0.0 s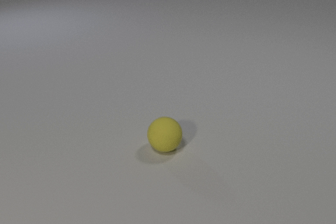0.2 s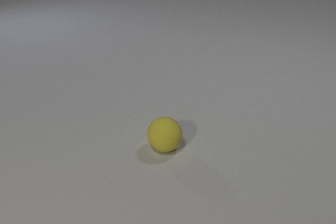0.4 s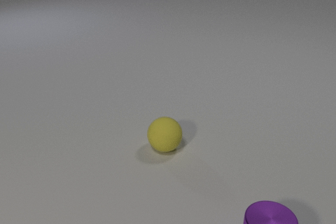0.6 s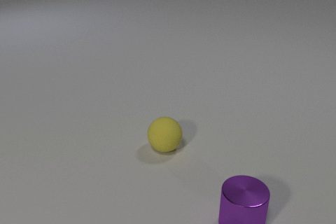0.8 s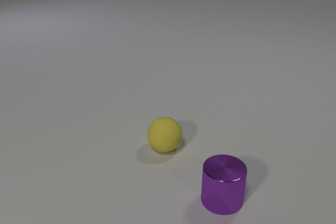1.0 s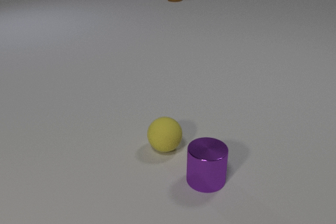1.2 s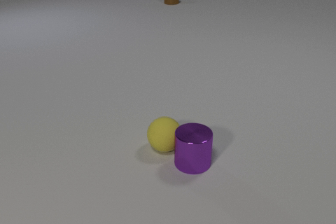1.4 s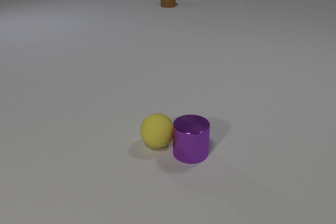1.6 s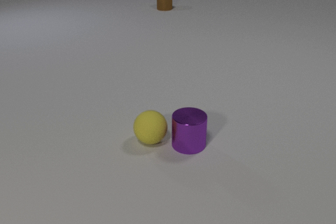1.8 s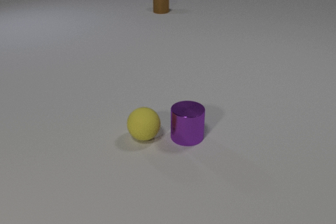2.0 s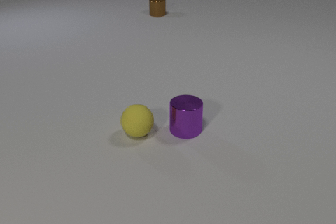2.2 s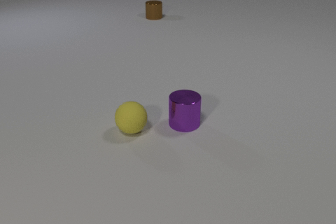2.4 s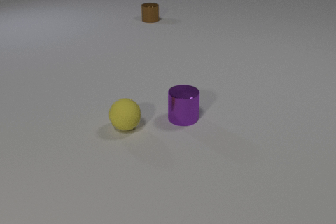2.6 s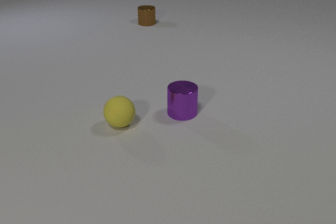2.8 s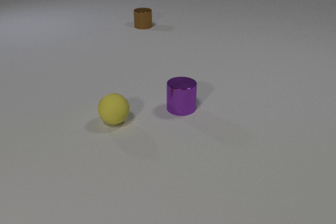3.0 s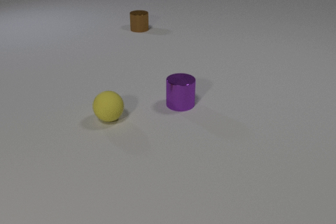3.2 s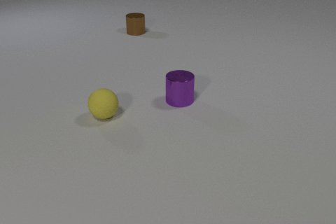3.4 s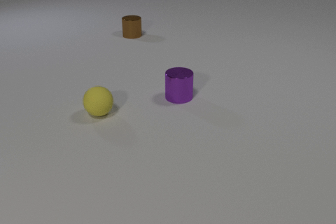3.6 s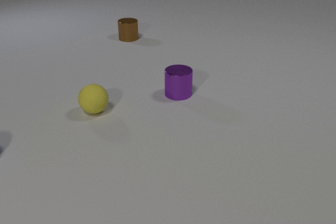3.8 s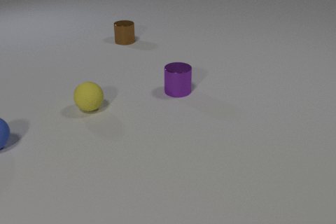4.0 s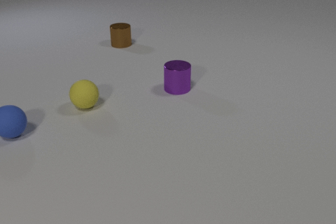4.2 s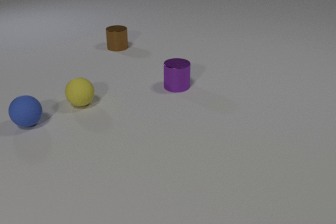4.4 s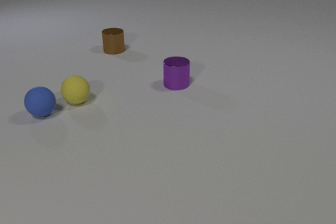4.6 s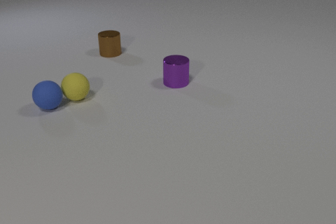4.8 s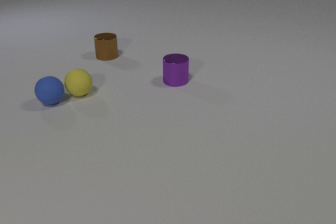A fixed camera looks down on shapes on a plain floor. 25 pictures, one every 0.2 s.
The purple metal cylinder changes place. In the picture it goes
away from the camera.
The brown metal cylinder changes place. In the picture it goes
toward the camera.
0.0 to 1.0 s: The purple metal cylinder comes in at the bottom edge, slides away from the camera and to the left. The brown metal cylinder comes in at the top edge, slides toward the camera.
1.0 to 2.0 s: The purple metal cylinder slides away from the camera. The yellow rubber sphere rolls to the left and away from the camera. The brown metal cylinder slides toward the camera. The purple metal cylinder and the yellow rubber sphere collide.
2.0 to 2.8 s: The purple metal cylinder slides away from the camera. The yellow rubber sphere rolls away from the camera and to the left. The brown metal cylinder slides toward the camera.
2.8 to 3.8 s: The purple metal cylinder slides away from the camera. The yellow rubber sphere rolls away from the camera and to the left. The blue rubber sphere comes in at the left edge, rolls to the right. The brown metal cylinder slides toward the camera and to the left.
3.8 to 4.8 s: The purple metal cylinder slides away from the camera. The yellow rubber sphere rolls away from the camera. The blue rubber sphere rolls away from the camera and to the right. The brown metal cylinder slides toward the camera and to the left. The yellow rubber sphere and the blue rubber sphere collide.
How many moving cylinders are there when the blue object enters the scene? 2.
What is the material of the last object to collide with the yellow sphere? rubber.
Are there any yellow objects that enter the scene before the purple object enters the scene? no.
